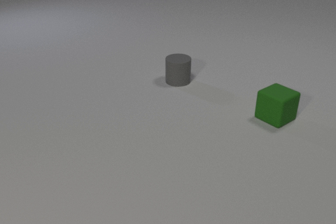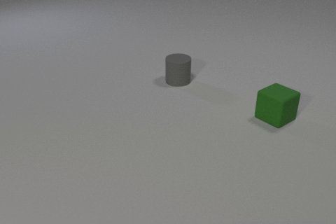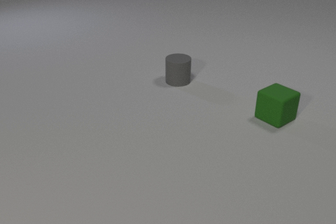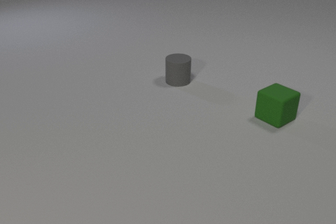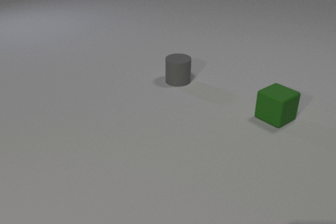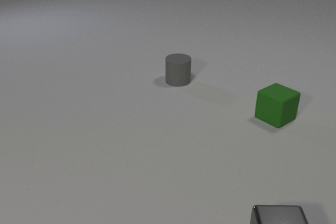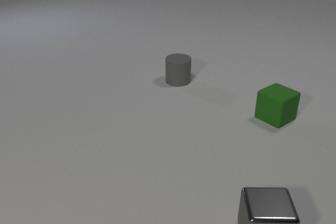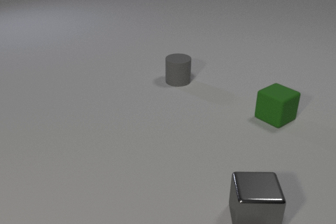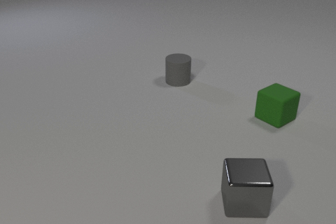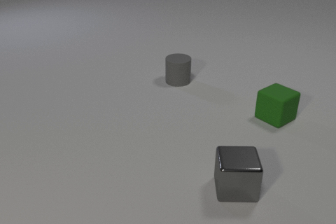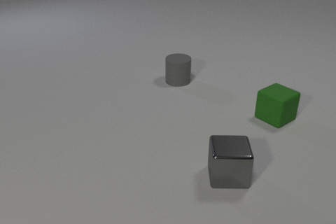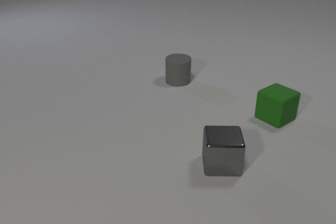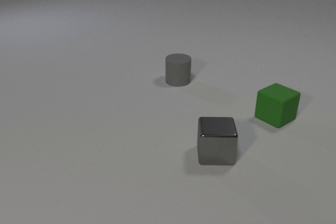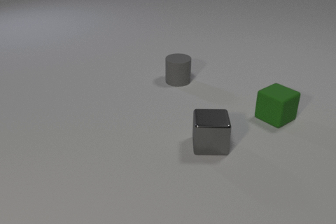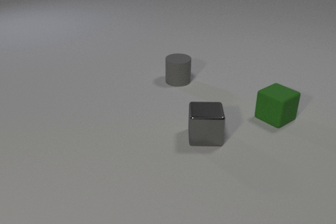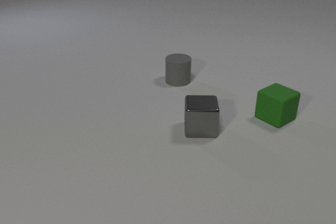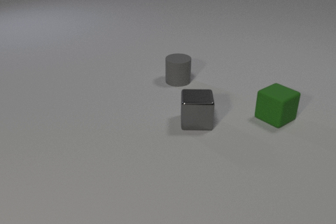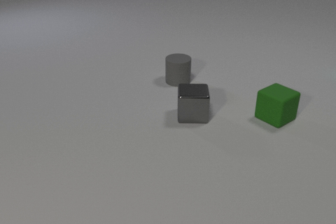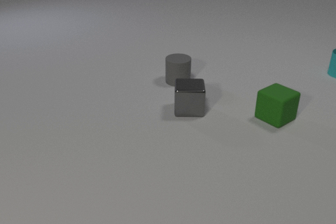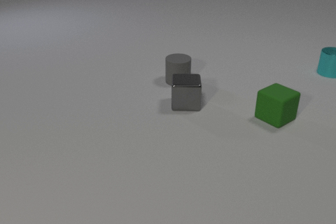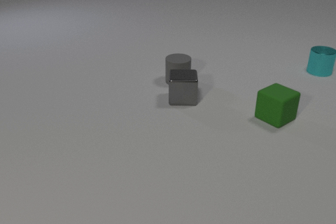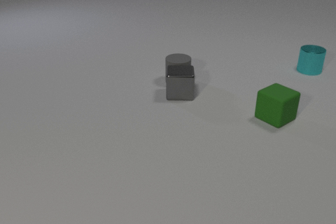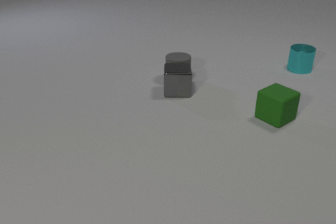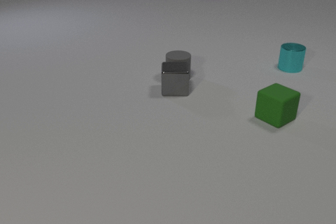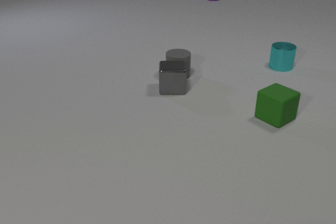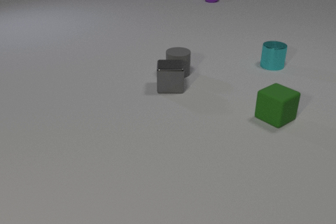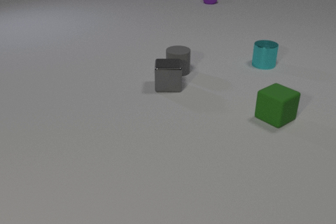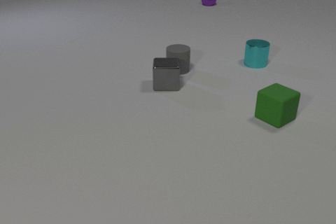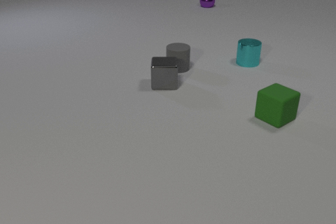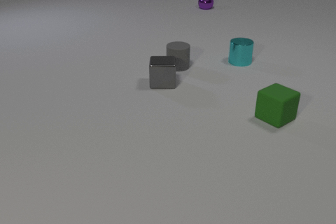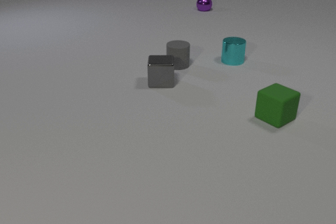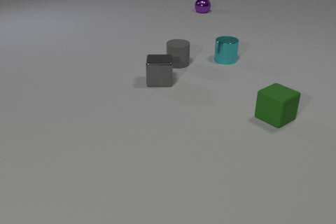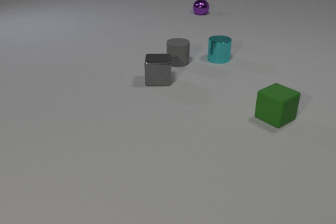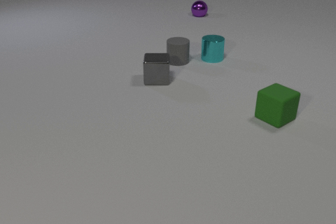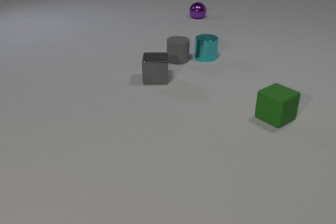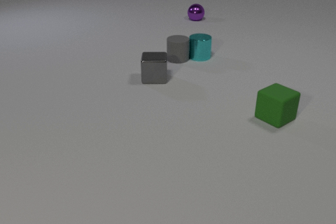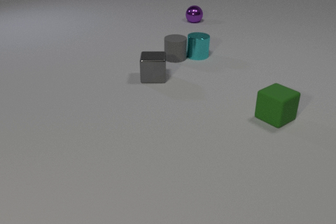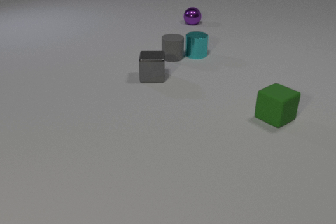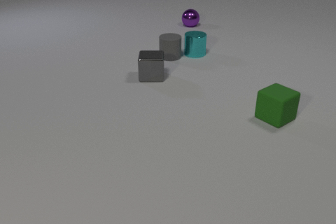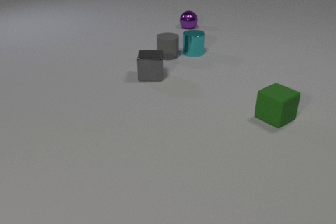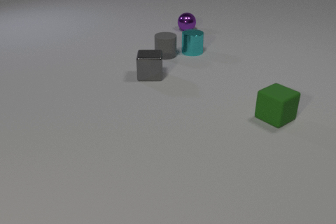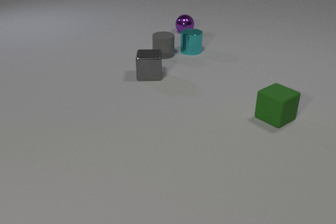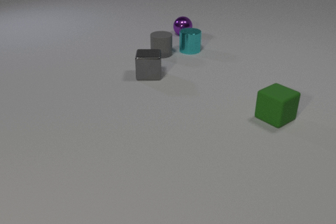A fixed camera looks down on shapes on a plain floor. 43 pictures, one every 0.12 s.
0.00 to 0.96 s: The gray metal cube comes in at the bottom edge, slides away from the camera and to the left.
0.96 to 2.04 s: The gray metal cube slides away from the camera.
2.04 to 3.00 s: The gray metal cube slides away from the camera. The gray rubber cylinder slides away from the camera. The purple metal sphere comes in at the top edge, rolls toward the camera. The cyan metal cylinder comes in at the right edge, slides to the left. The gray metal cube and the gray rubber cylinder collide.
3.00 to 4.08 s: The gray metal cube slides away from the camera and to the left. The gray rubber cylinder slides away from the camera. The purple metal sphere rolls toward the camera. The cyan metal cylinder slides to the left.
4.08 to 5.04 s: The gray metal cube slides away from the camera and to the left. The gray rubber cylinder slides to the left and away from the camera. The purple metal sphere rolls toward the camera. The cyan metal cylinder slides away from the camera and to the left. The gray rubber cylinder and the cyan metal cylinder collide.
How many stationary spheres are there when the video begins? 0.
How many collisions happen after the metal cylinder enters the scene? 2.
What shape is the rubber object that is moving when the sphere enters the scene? cylinder.
